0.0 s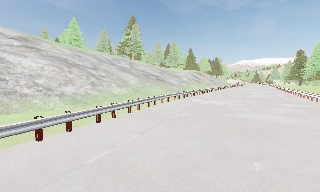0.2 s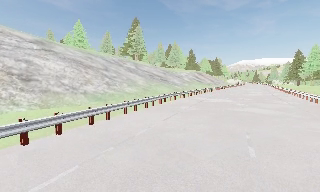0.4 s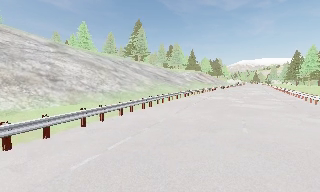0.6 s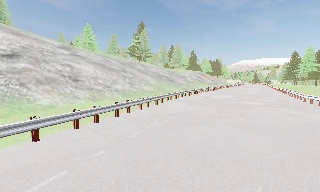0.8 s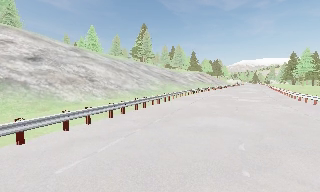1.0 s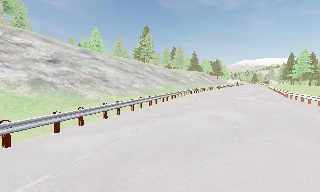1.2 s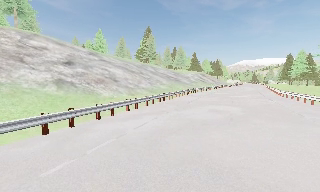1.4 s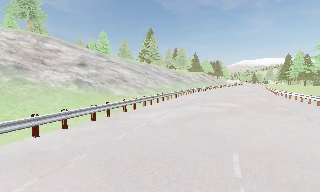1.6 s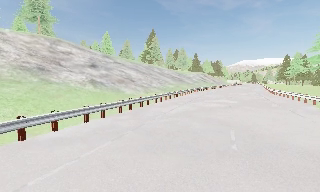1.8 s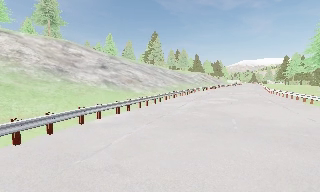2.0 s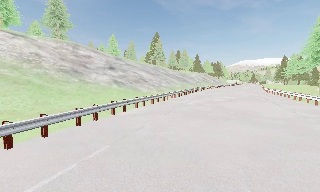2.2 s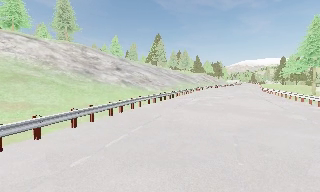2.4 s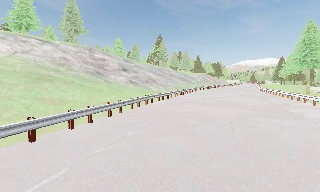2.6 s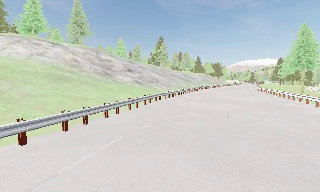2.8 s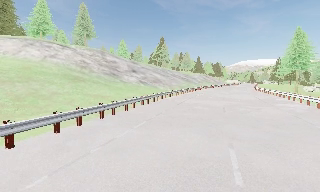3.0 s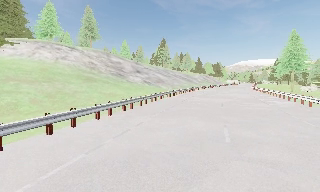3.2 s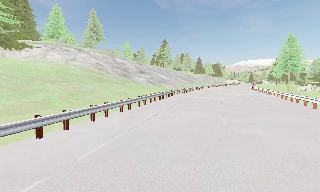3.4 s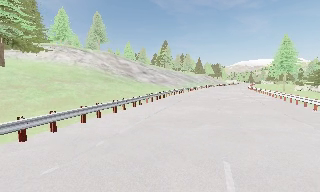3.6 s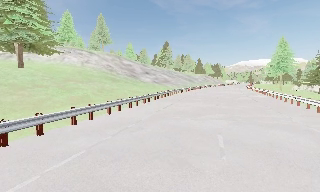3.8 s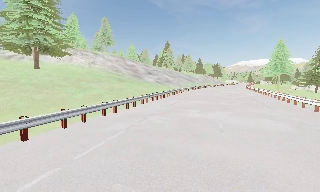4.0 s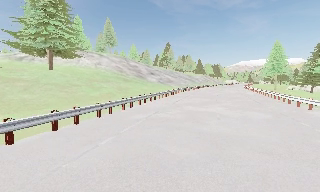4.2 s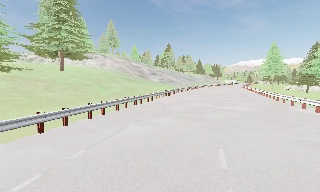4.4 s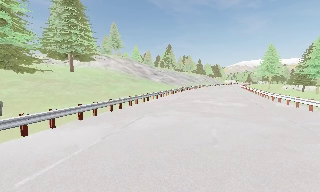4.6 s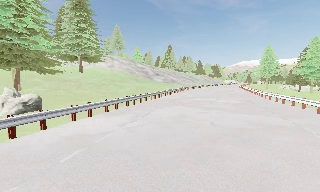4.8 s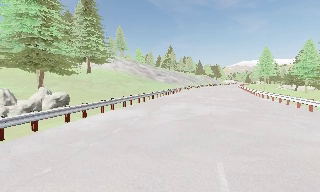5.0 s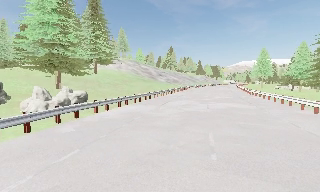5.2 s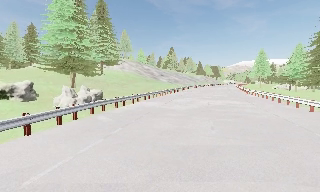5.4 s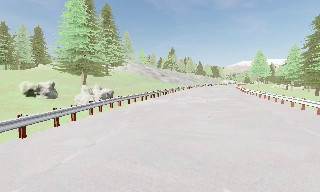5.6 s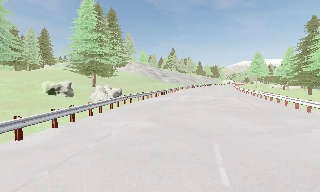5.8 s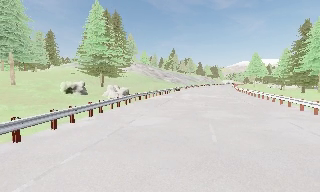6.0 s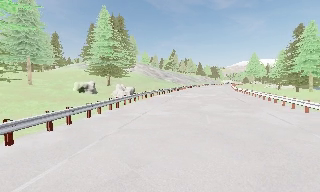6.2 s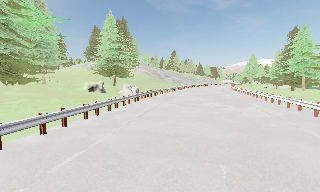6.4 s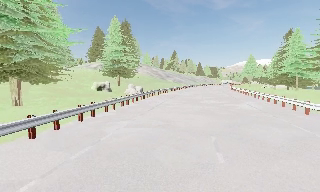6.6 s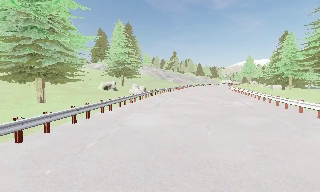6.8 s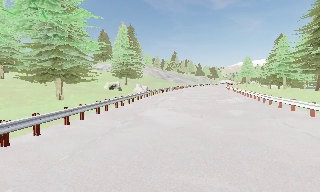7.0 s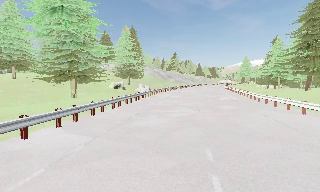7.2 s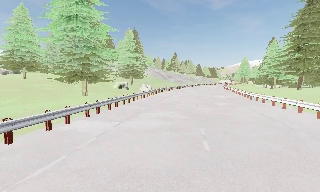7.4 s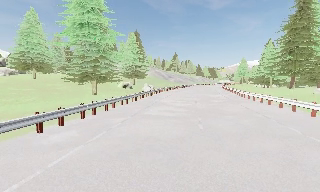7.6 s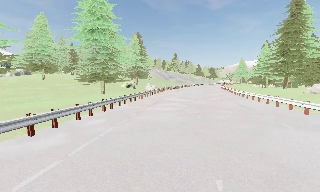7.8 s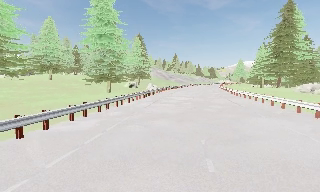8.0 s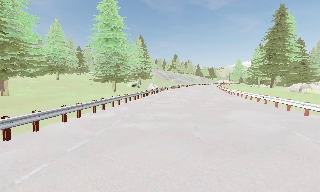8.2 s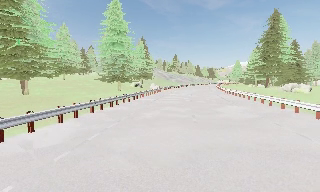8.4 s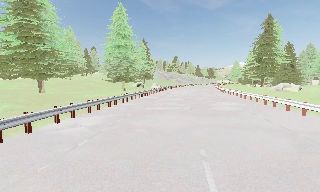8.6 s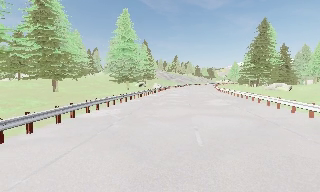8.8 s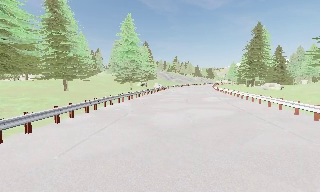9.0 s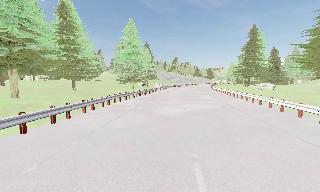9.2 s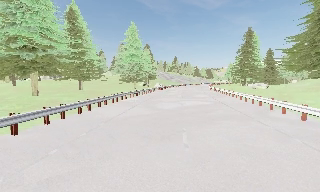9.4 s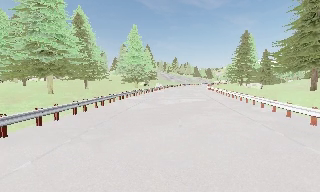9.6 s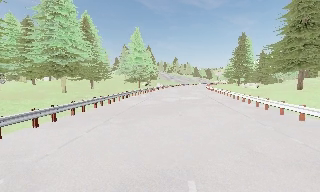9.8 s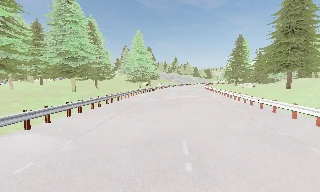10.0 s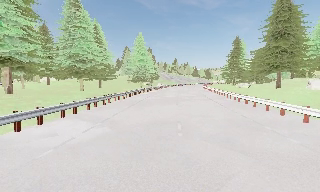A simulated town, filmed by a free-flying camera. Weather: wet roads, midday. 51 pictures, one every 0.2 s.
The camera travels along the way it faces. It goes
backward.
0.0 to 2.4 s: The camera travels backward and to its left, about 25 m, so what stands in front gets smaller.
2.4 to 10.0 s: The camera travels backward, about 80 m, so what stands in front gets smaller.
The film runs backward here.
